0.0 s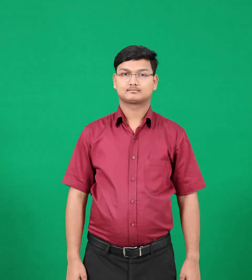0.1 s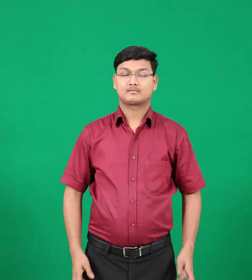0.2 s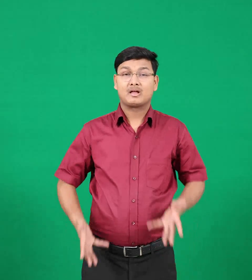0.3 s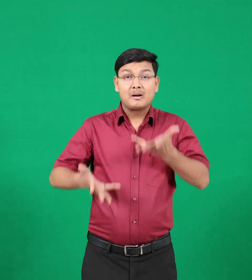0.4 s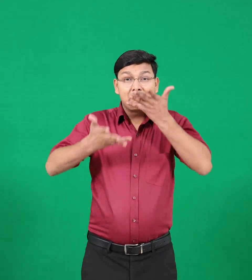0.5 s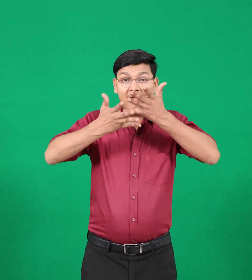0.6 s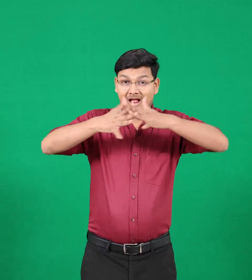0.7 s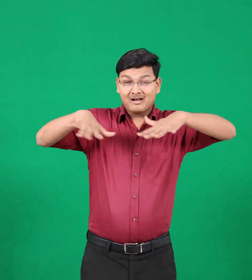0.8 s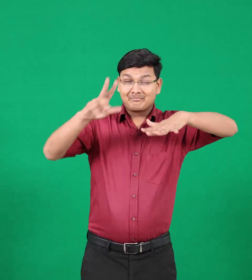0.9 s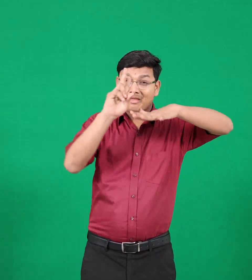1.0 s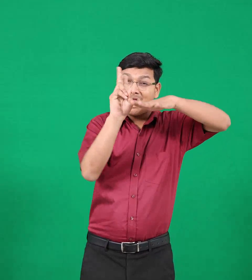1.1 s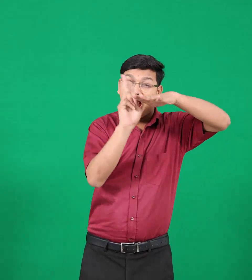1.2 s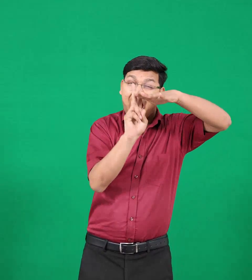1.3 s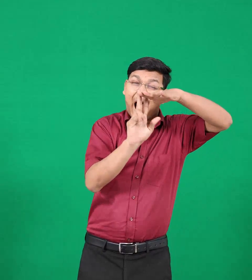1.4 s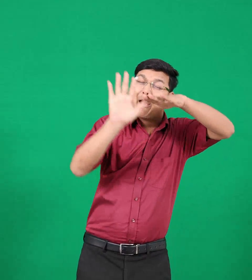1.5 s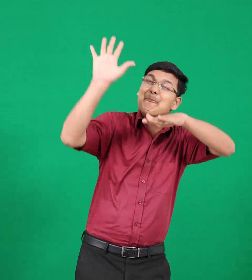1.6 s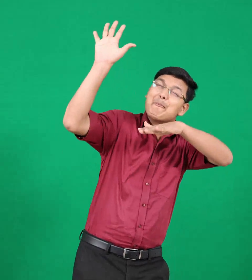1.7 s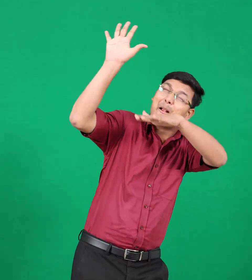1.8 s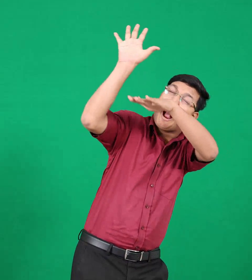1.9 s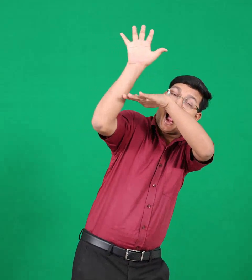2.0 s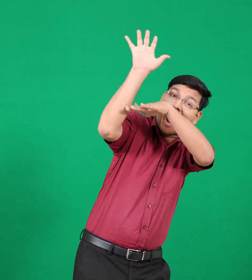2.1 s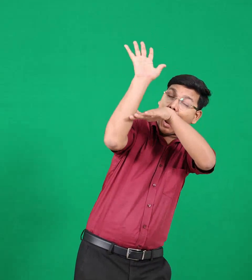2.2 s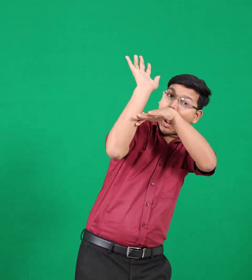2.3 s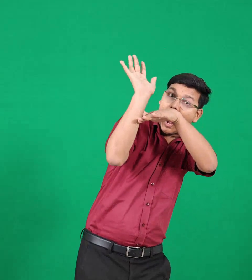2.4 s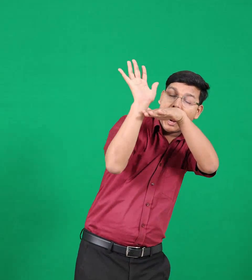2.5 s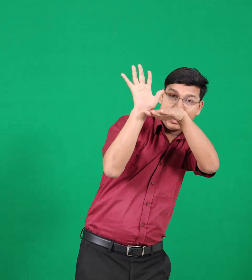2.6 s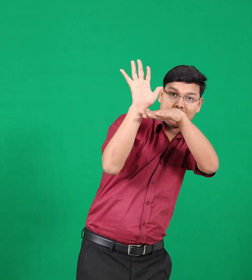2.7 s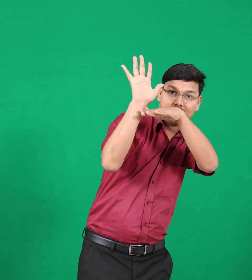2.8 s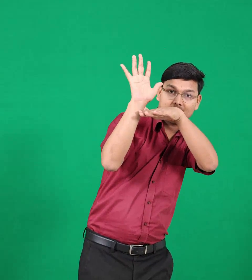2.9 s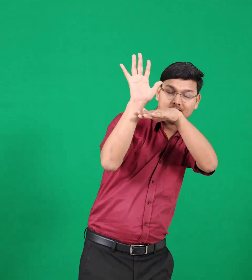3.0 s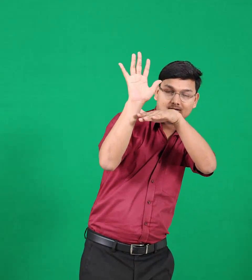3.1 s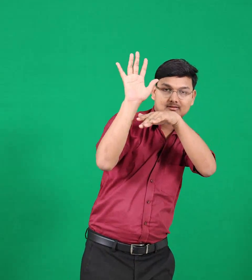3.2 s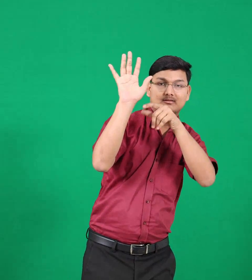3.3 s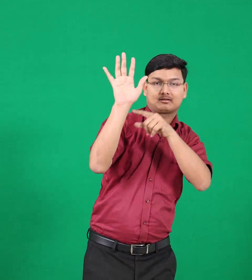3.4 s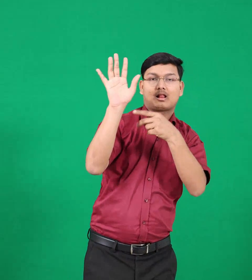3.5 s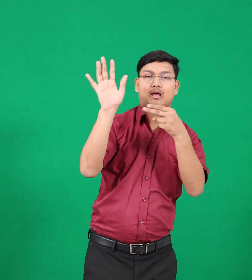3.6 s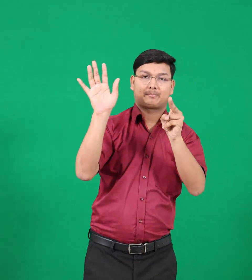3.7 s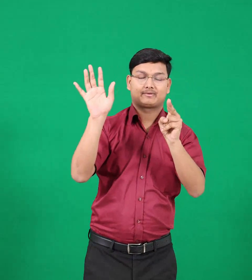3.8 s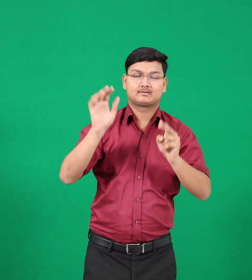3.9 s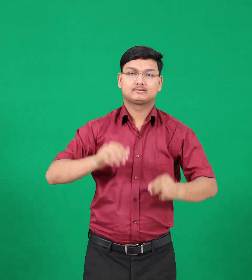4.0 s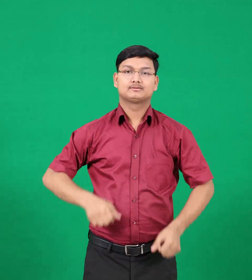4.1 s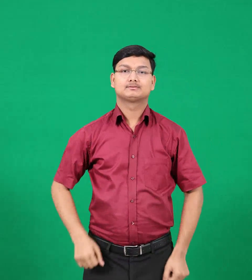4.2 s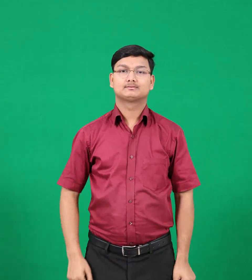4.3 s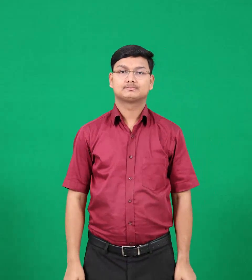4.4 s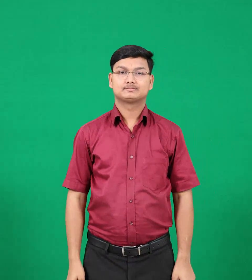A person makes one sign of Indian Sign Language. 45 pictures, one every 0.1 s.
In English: drown
